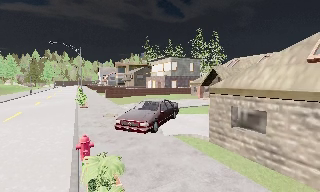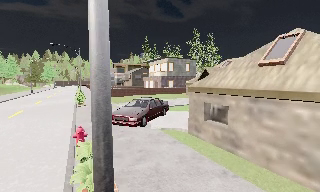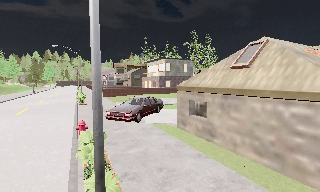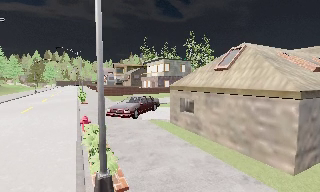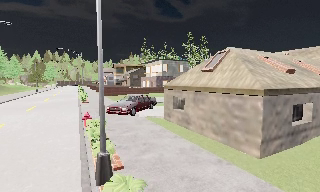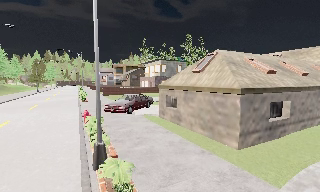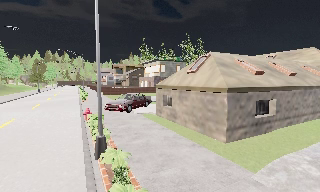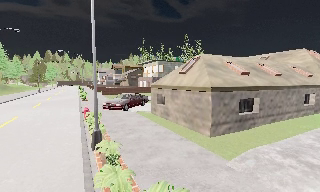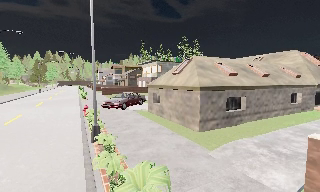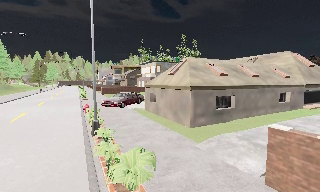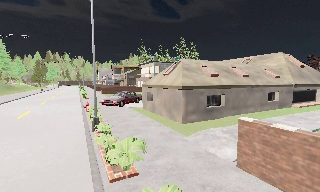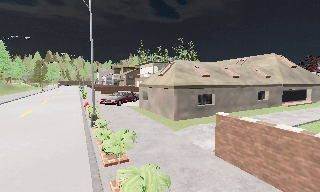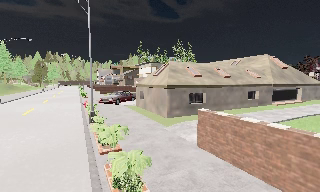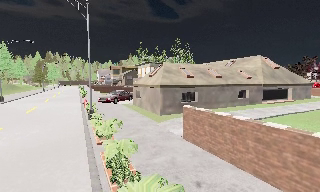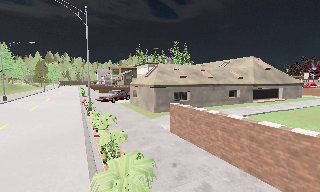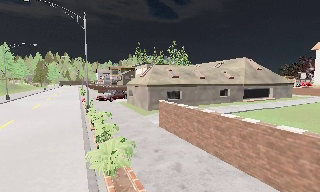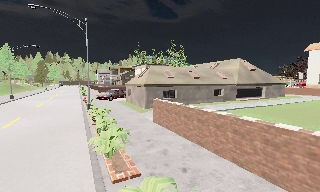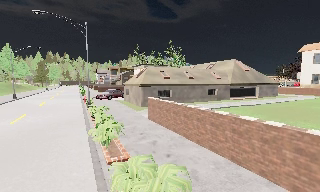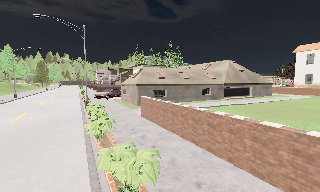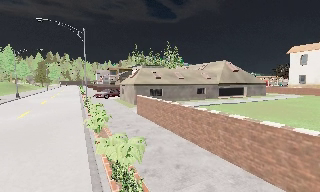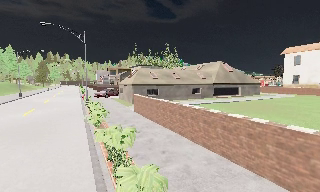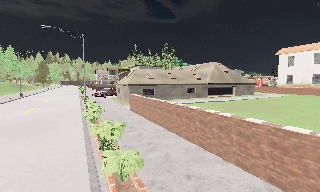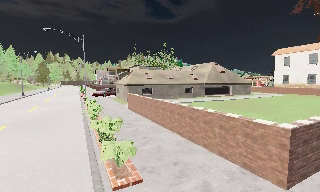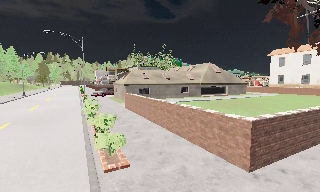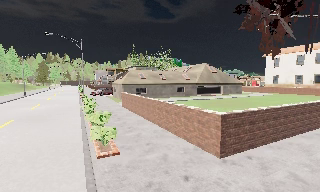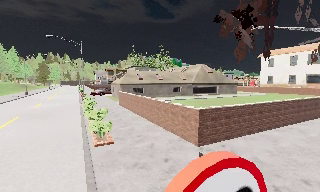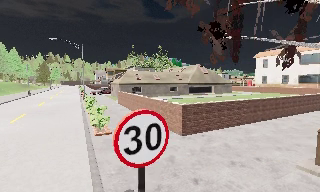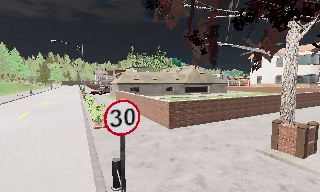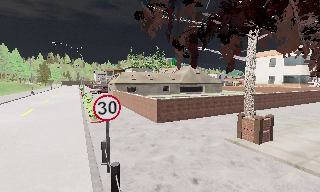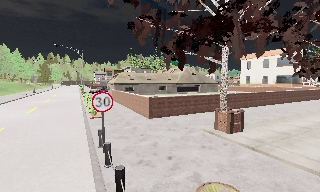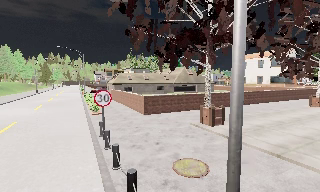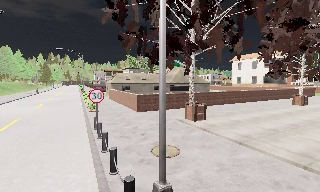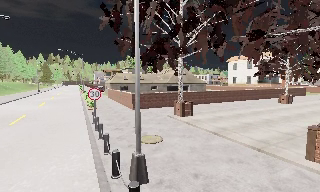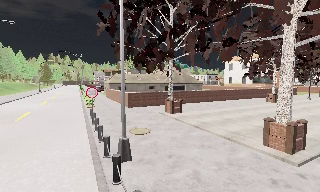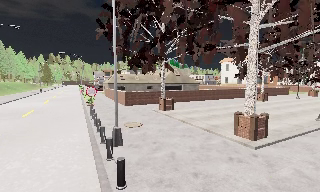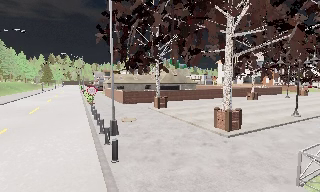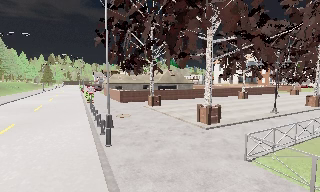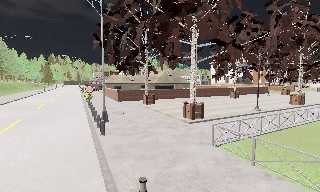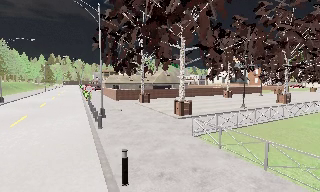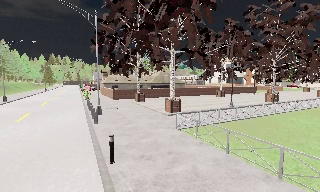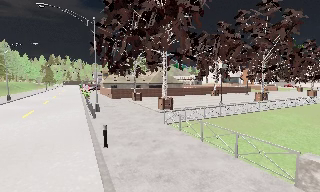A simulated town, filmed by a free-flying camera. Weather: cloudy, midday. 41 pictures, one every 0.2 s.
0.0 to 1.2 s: The camera travels backward and to its right, about 6 m, so what stands in front gets smaller. It loses speed.
1.2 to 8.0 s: The camera travels backward and to its right, about 35 m, so what stands in front gets smaller.
The film runs backward here.
